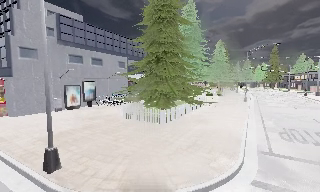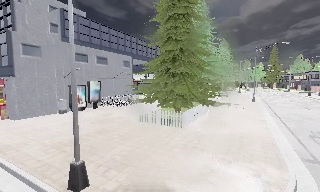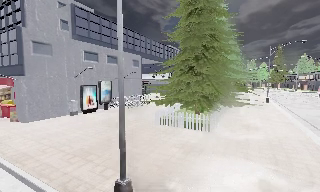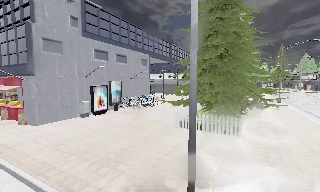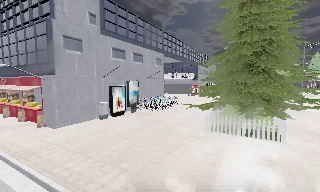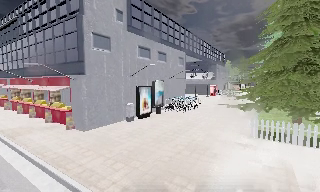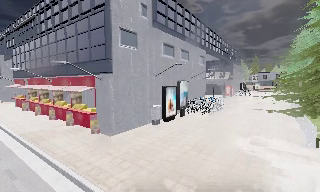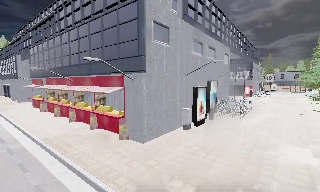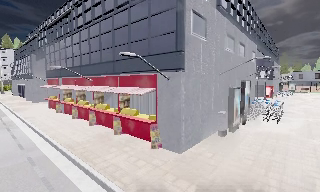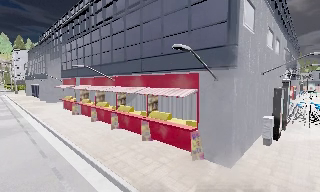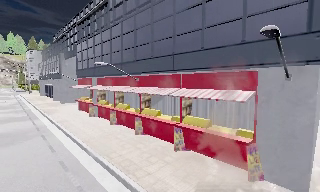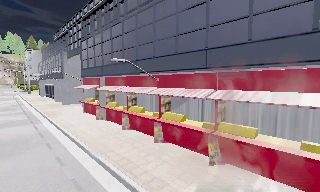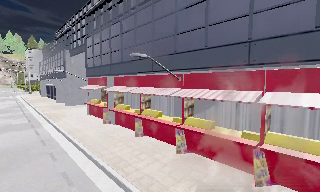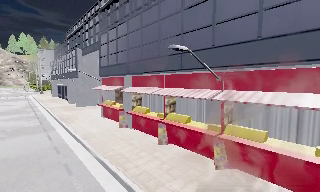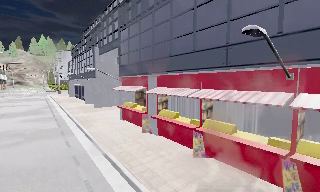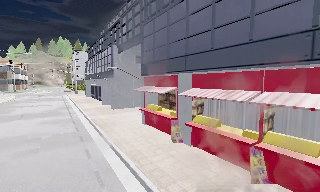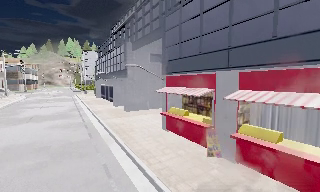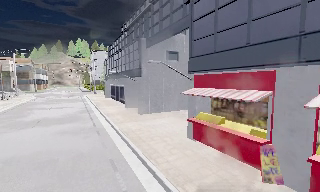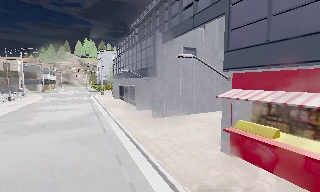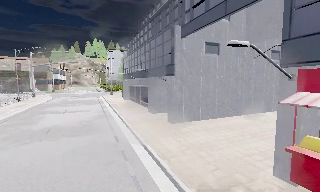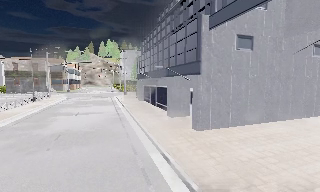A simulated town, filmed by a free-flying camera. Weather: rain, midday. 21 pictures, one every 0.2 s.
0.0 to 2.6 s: The camera swings to its left by about 20 degrees, and the scene slides to the right. It travels to its left and forward, about 20 m, so close, fixed things drift to the right.
2.6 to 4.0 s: The camera pans to its left, which is counterclockwise from overhead, by about 20 degrees. It travels forward and to its left, about 11 m, so what stands in front looms larger.
The film runs forward here.
